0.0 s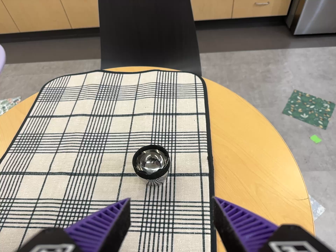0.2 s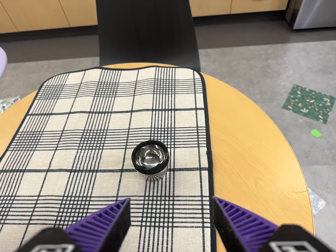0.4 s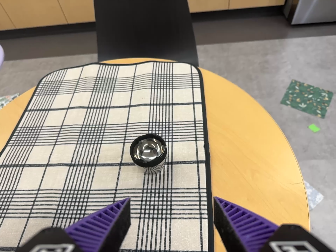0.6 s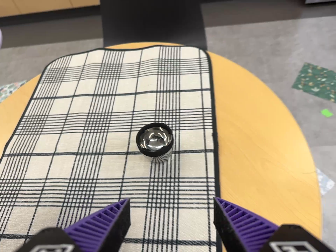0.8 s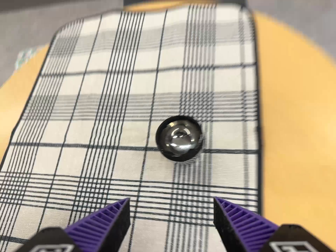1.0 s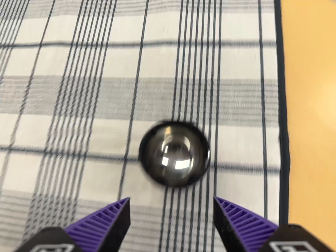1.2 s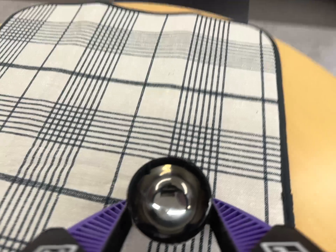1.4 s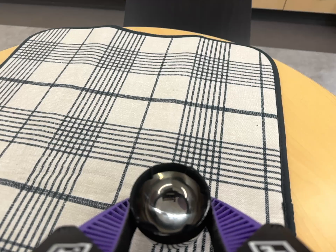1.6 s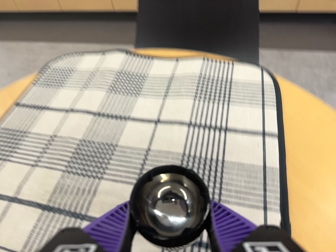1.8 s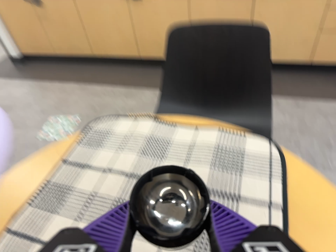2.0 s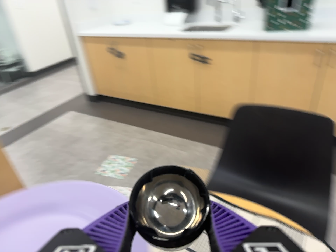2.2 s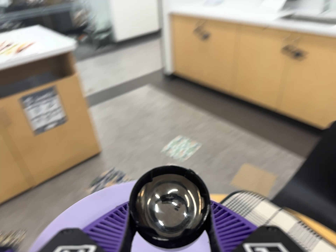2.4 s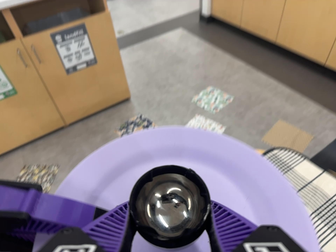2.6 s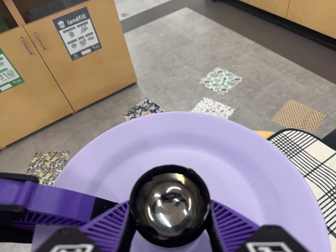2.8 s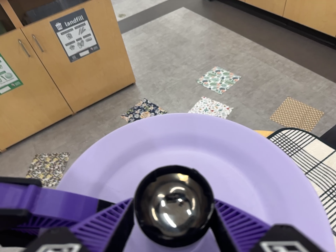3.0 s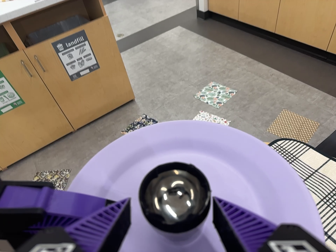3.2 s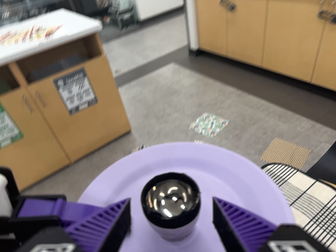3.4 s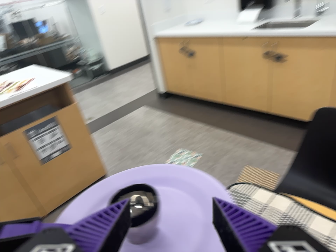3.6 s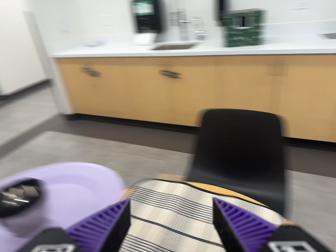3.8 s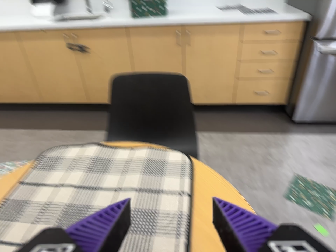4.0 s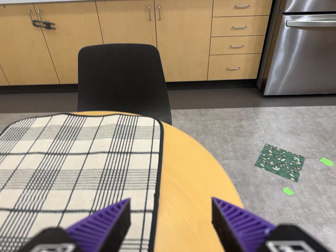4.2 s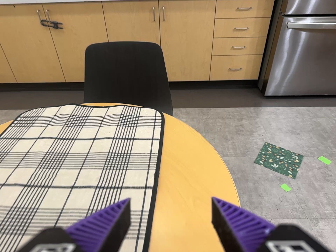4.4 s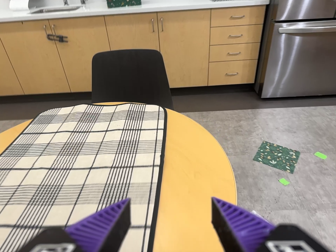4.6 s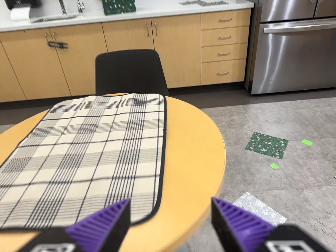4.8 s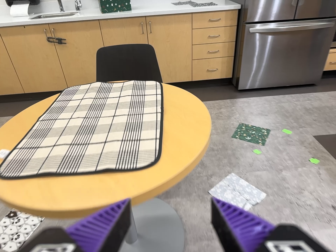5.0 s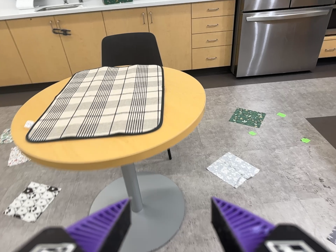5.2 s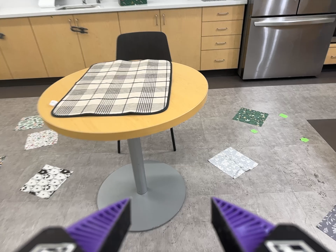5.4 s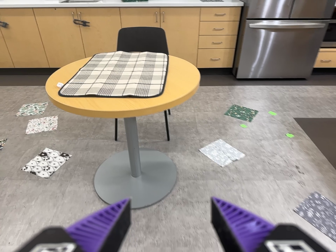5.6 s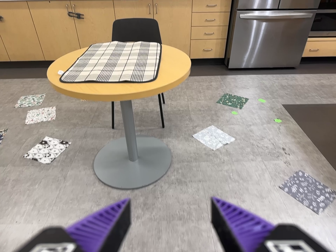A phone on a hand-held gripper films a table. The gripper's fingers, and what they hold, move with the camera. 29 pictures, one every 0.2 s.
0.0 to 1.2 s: The camera travels forward, about 26 cm, so what stands in front looms larger.
1.2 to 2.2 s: The camera pans to its left by about 35 degrees. It travels backward, toward the top of its view and to its left, about 32 cm. Its aim tips toward the top of its view by about 20 degrees, and the scene shifts downward. It rolls about its line of sight by about 20 degrees, and the scene rotates clockwise.
2.2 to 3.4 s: The camera travels backward and toward the bottom of its view, about 7 cm, so what stands in front gets smaller.
3.4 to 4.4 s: The scene slides to the left, as the camera pans about 40 degrees to its right. It travels toward the bottom of its view, backward and to its right, about 38 cm, so close, fixed things drift upward. It rolls about its line of sight by about 15 degrees, and the scene rotates counterclockwise.
4.4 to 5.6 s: The camera travels backward and toward the bottom of its view, about 90 cm, so what stands in front gets smaller.
The film runs backward here.
